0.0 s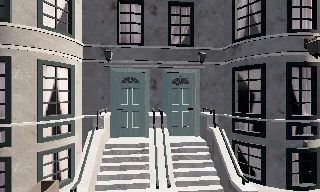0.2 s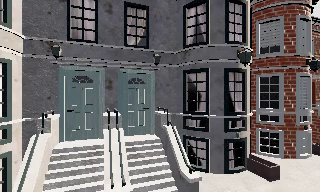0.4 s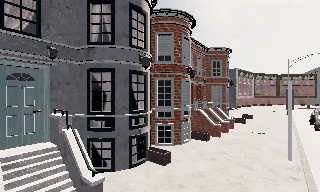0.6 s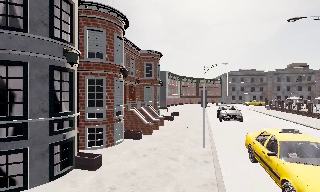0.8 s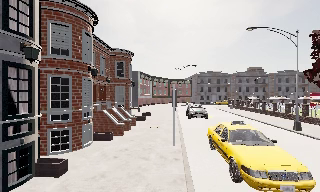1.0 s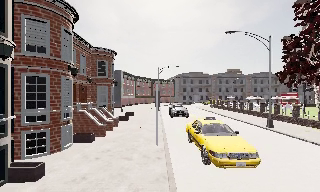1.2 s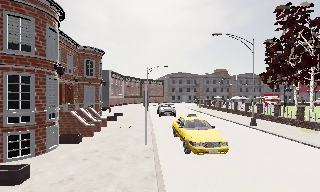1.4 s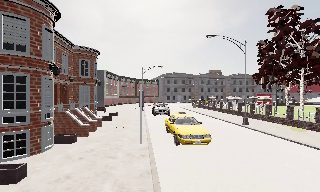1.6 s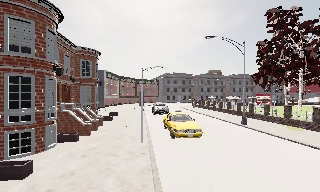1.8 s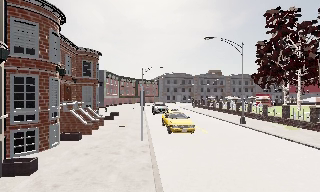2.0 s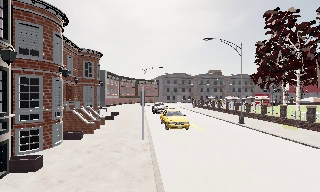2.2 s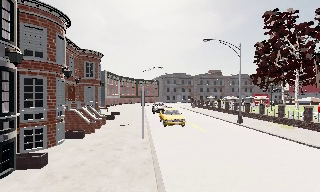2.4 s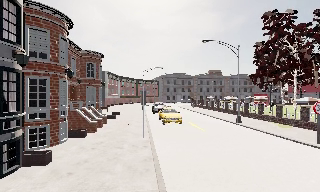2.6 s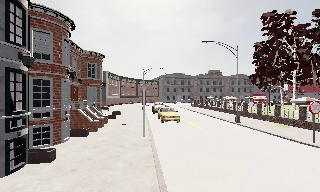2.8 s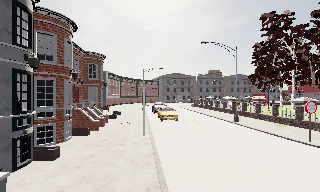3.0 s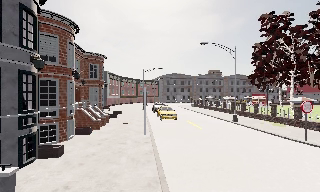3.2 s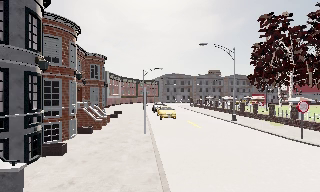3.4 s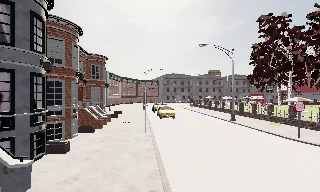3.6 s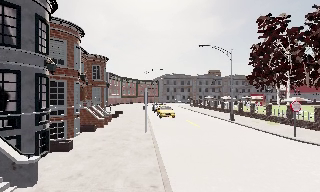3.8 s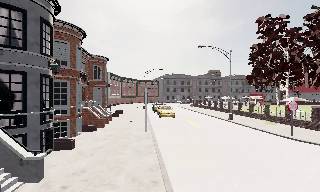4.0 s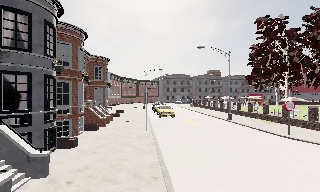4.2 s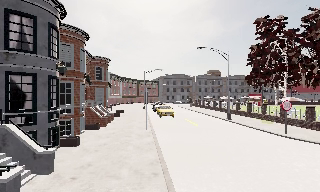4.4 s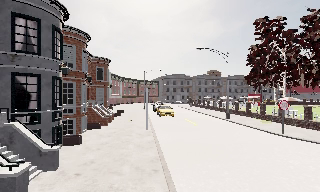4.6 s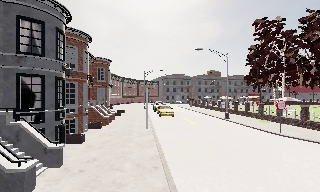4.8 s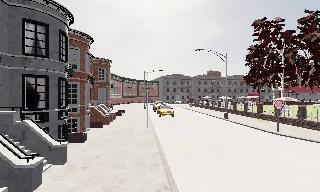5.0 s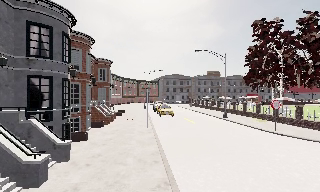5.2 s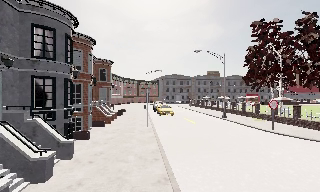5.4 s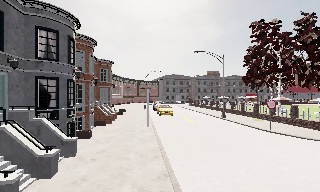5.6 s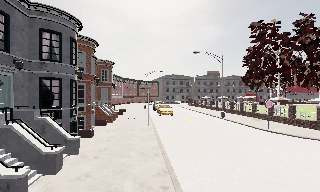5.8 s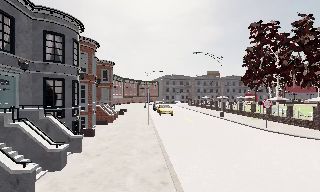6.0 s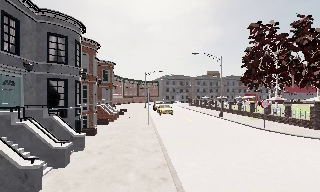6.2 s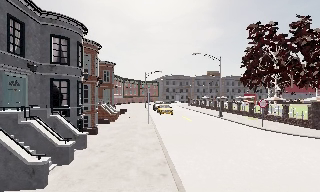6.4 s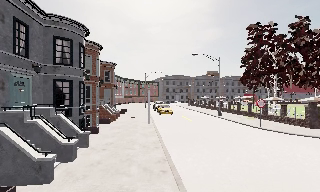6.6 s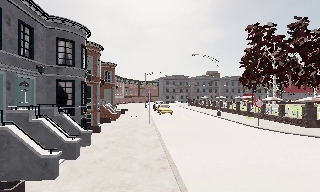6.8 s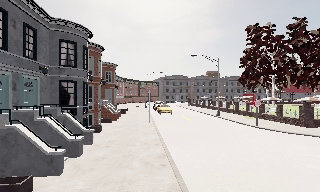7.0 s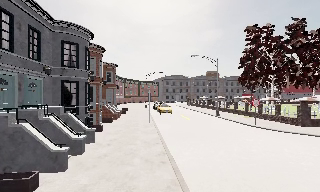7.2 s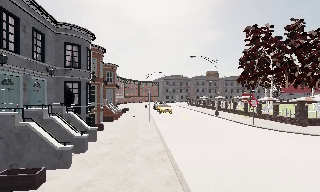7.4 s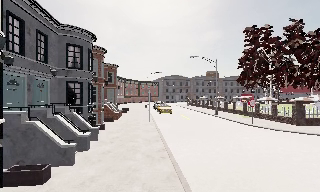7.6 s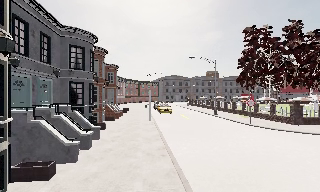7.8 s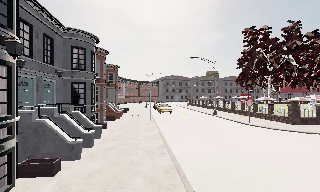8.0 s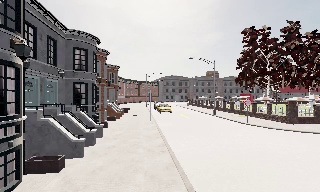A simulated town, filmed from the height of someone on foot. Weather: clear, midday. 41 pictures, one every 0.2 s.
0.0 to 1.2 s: The scene slides to the left, as the camera pans about 90 degrees to its right.
1.2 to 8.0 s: The camera travels backward, about 8 m, so what stands in front gets smaller.
The film runs backward here.
